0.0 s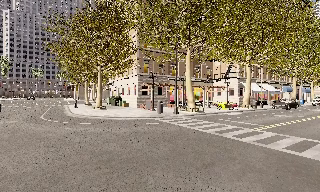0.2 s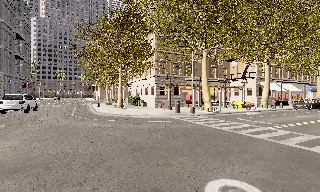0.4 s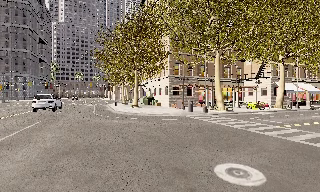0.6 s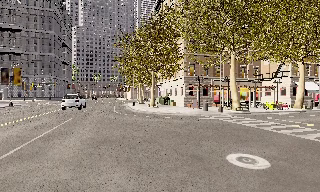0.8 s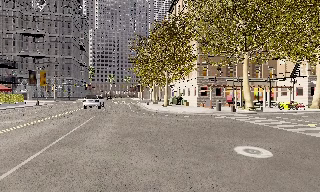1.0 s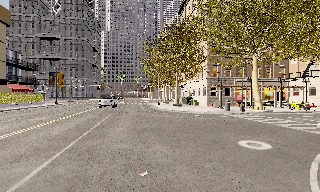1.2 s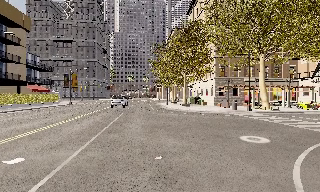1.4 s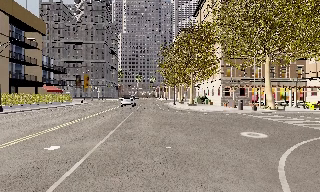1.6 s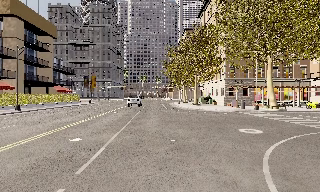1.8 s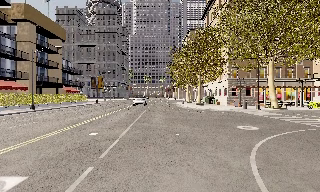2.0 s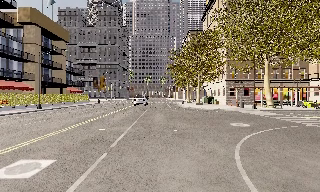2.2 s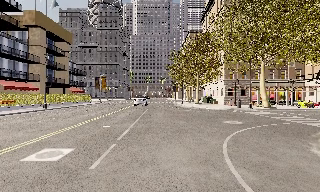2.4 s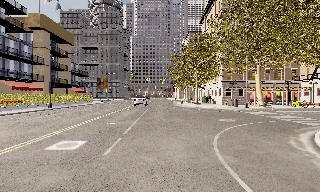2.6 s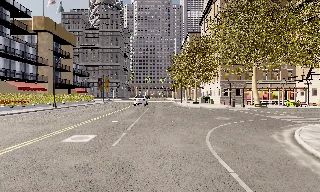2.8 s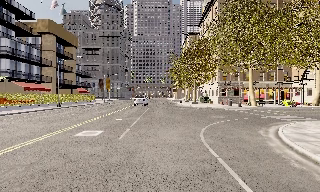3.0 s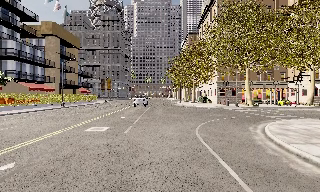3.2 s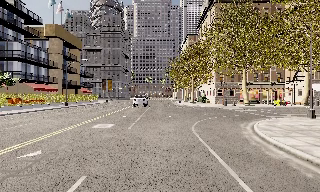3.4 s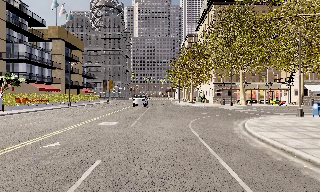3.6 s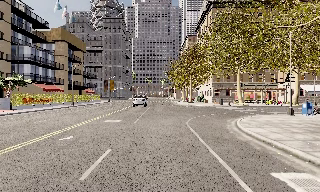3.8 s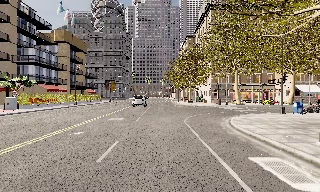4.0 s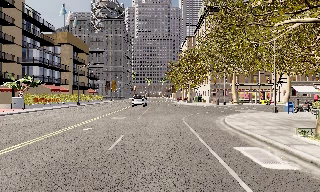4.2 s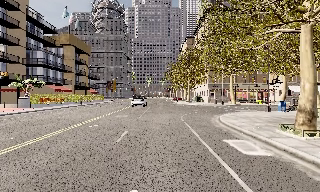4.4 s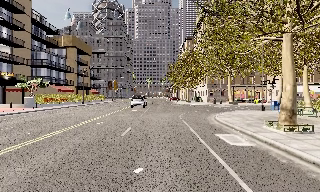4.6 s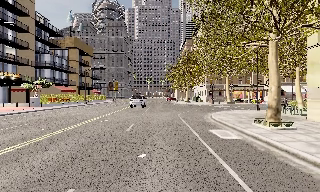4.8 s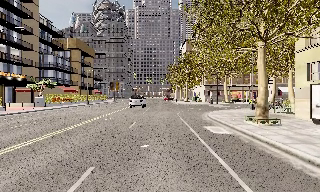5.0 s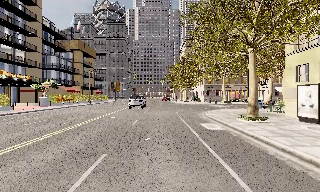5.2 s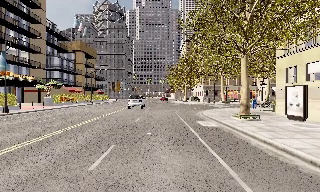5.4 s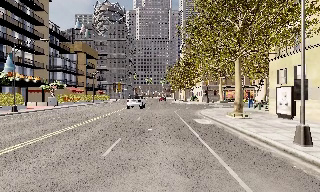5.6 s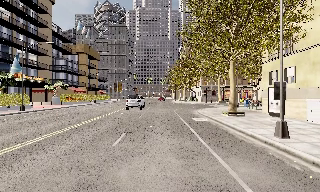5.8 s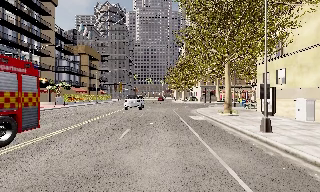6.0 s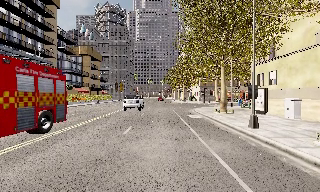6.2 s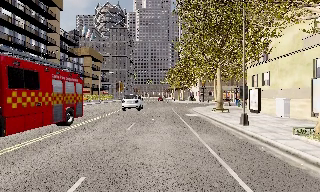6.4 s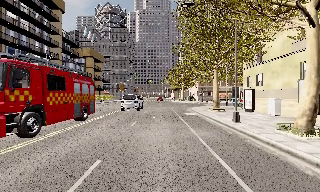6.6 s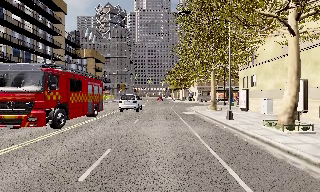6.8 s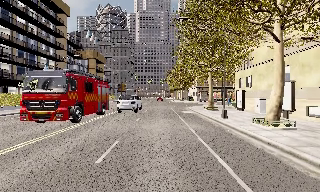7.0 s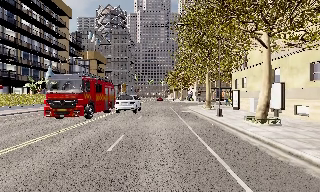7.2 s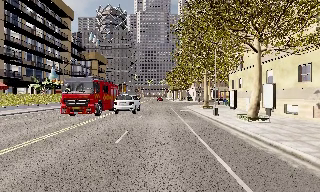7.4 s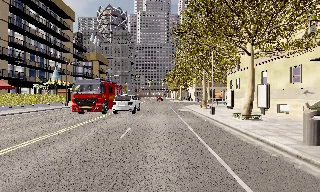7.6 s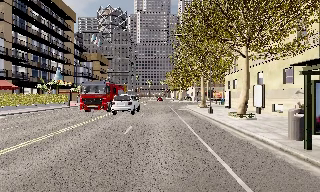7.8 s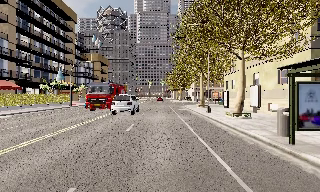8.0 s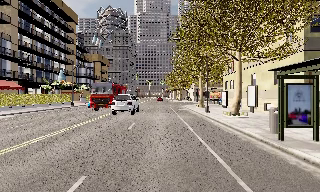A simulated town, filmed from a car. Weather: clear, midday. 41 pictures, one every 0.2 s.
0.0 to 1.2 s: The camera swings to its left by about 25 degrees, and the scene slides to the right. It travels backward, about 6 m, so what stands in front gets smaller.
1.2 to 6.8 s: The camera travels backward, about 25 m, so what stands in front gets smaller.
6.8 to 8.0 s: The camera travels backward, about 4.5 m, so what stands in front gets smaller. It loses speed.
The film runs backward here.
